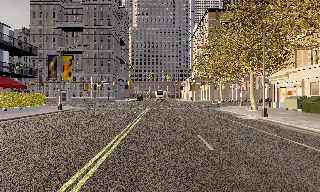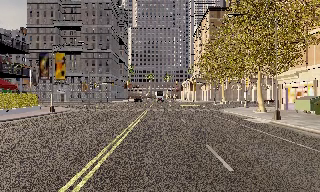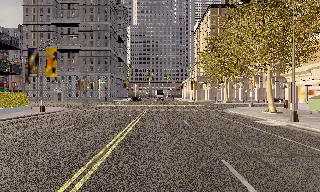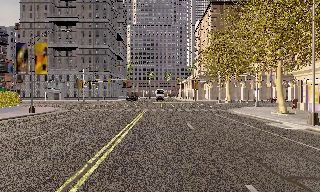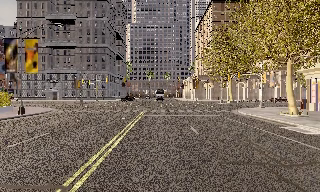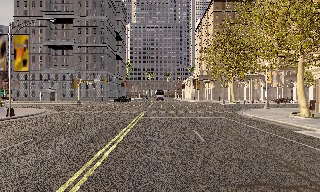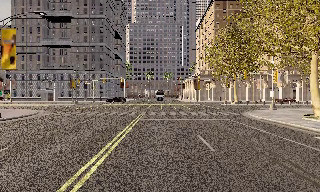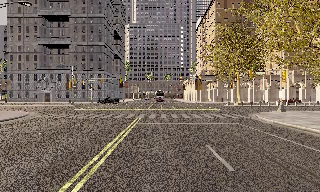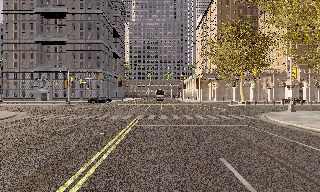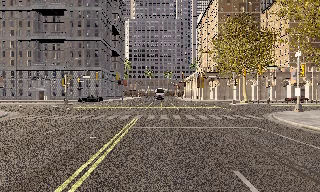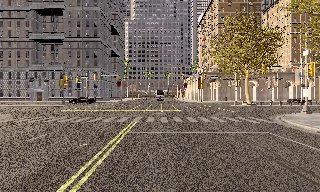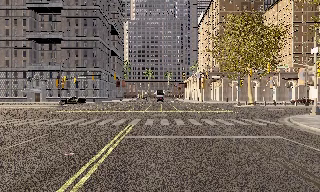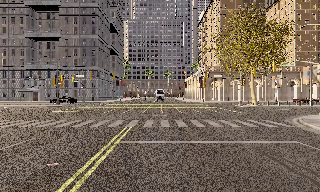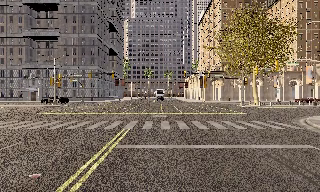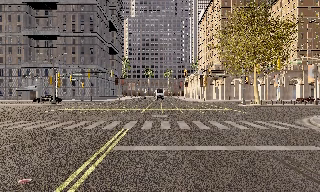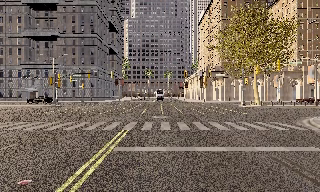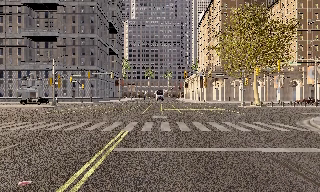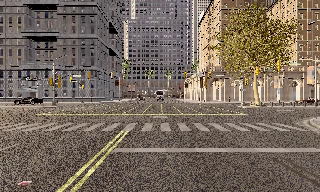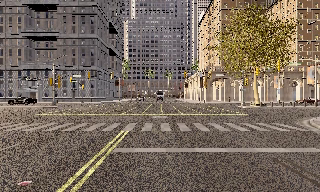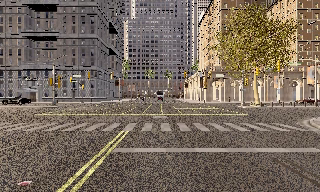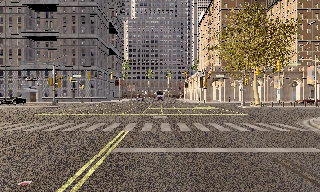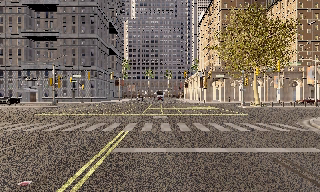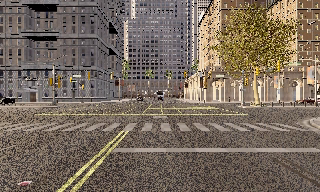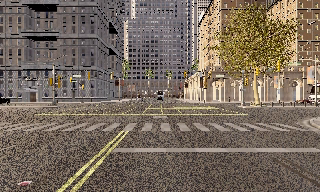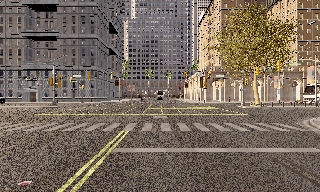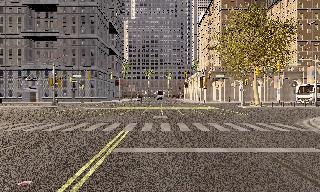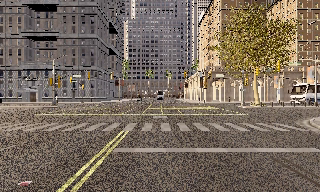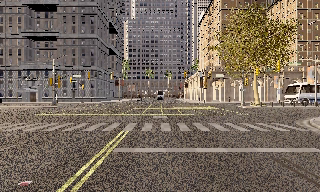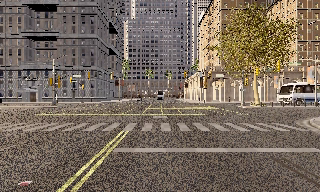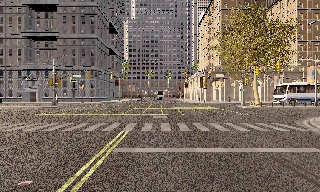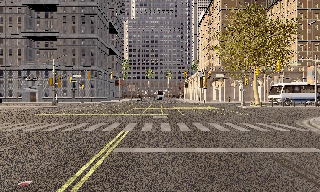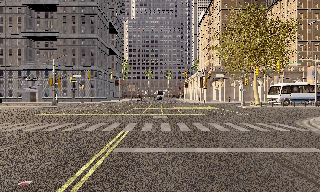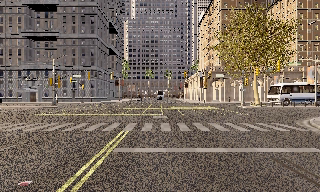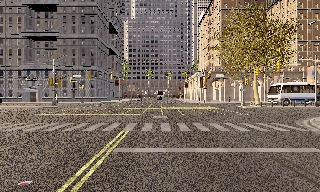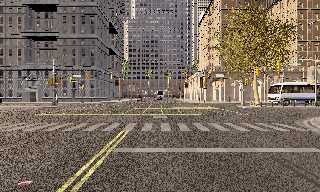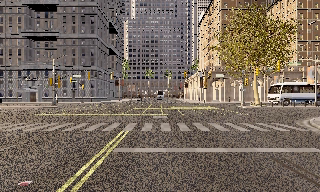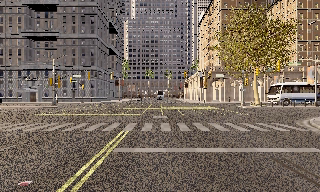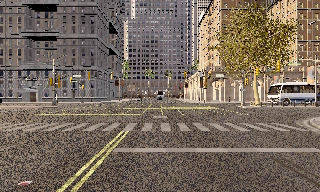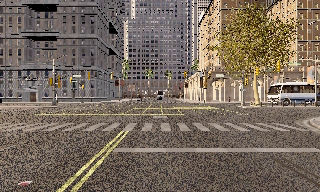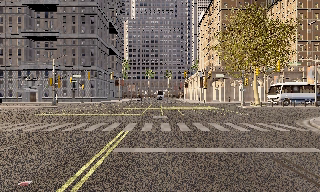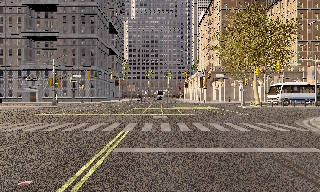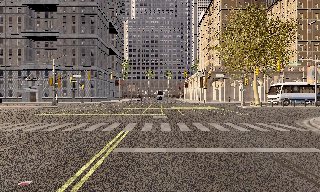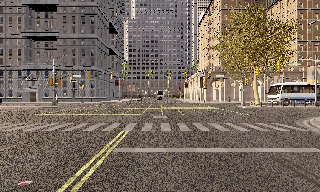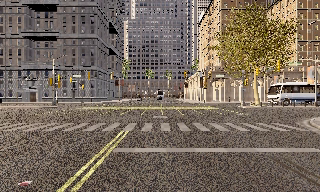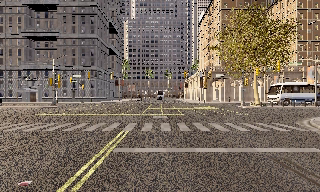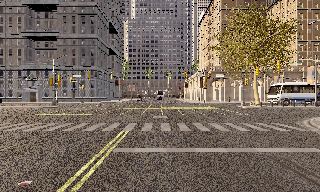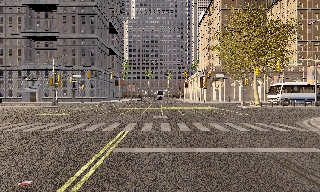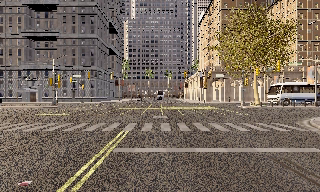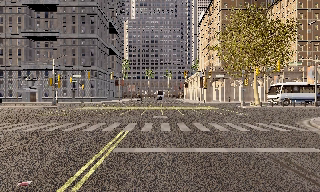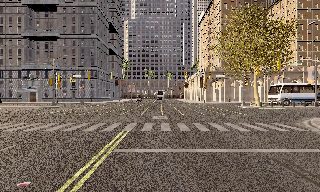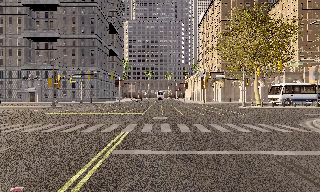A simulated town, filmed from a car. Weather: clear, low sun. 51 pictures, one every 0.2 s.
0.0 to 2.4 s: The camera travels forward, about 13 m, so what stands in front looms larger.
2.4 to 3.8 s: The camera travels forward, about 1 m, so what stands in front looms larger. It loses speed.
3.8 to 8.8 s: The camera keeps its place and its aim.
8.8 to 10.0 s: The camera shifts only a little, or ends up much as it began.
The film runs forward here.
